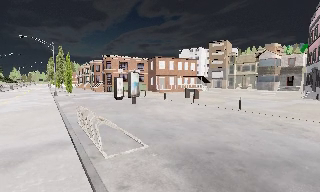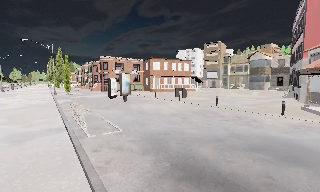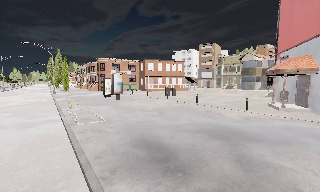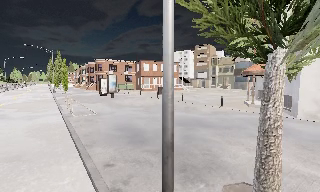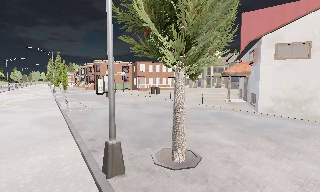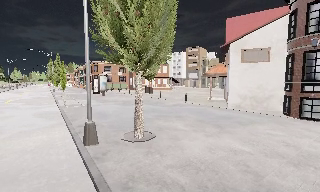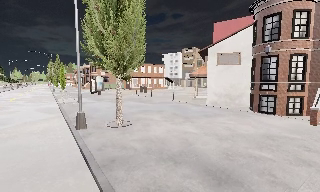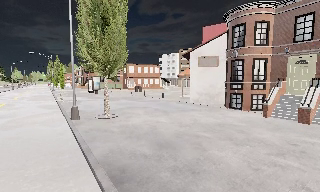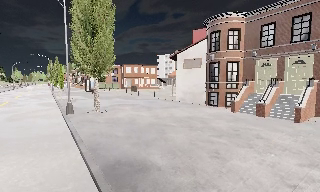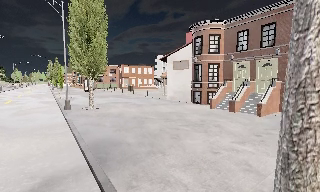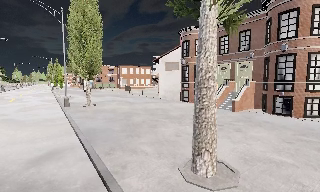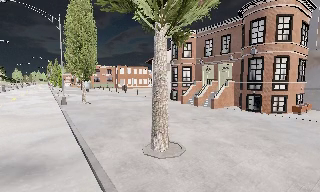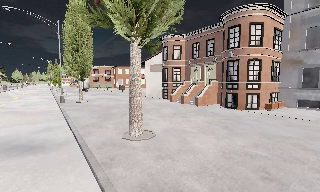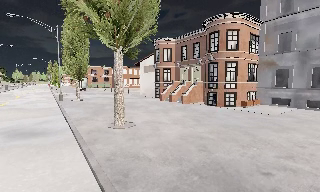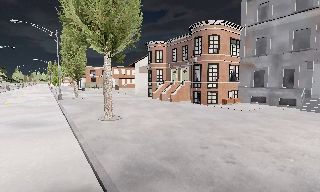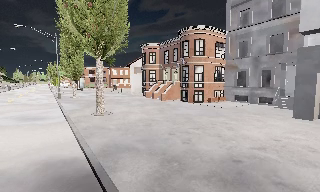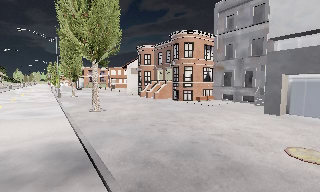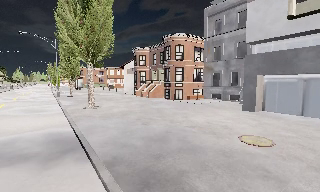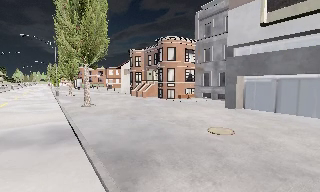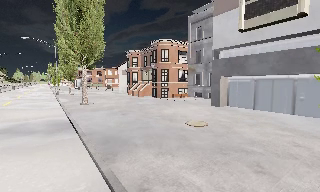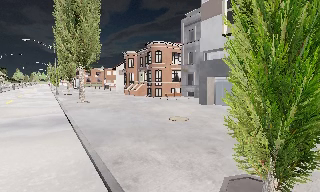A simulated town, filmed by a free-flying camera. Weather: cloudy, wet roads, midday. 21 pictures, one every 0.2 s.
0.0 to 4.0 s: The camera travels backward and to its right, about 35 m, so what stands in front gets smaller.
The film runs backward here.
